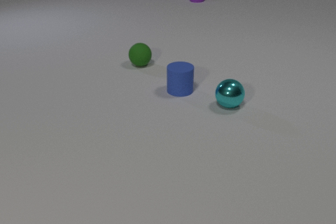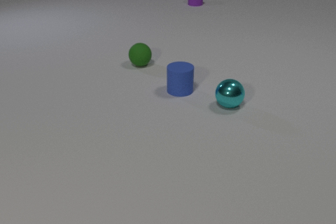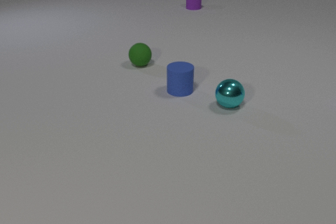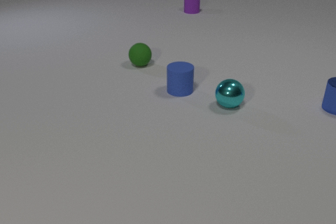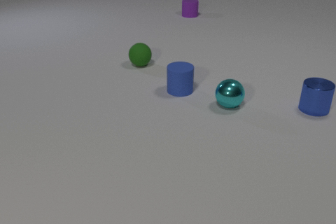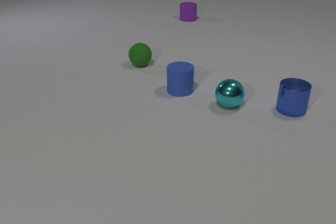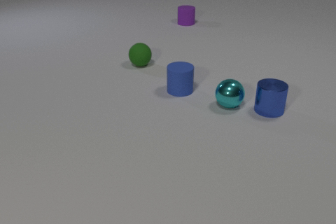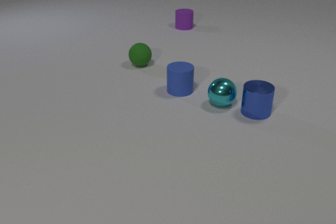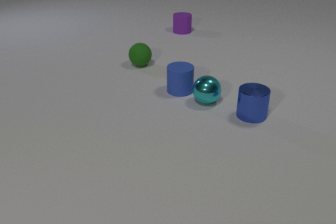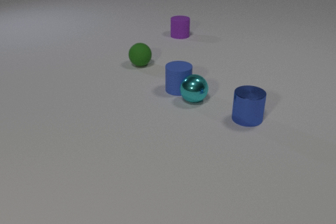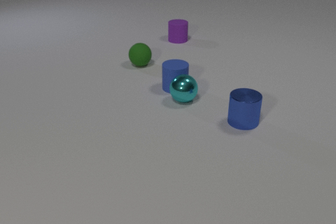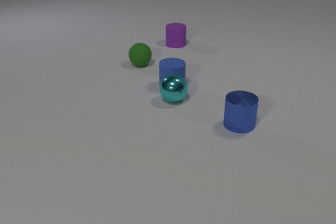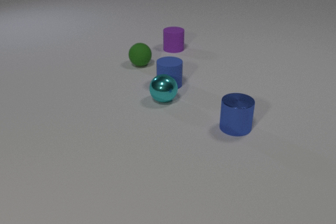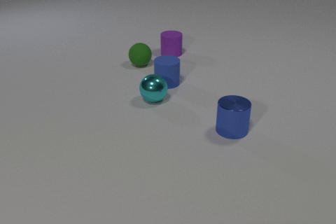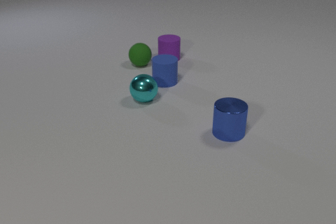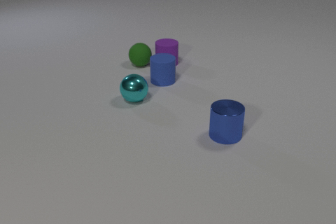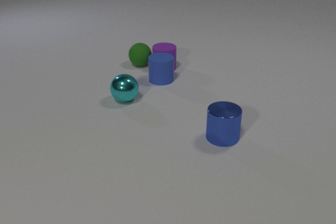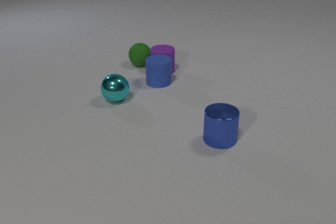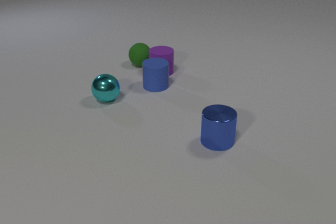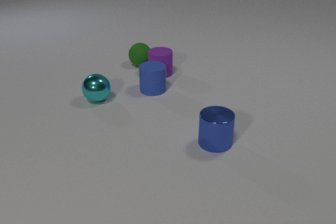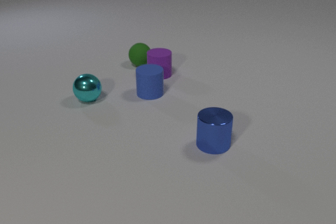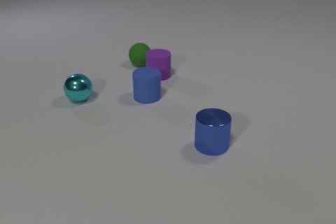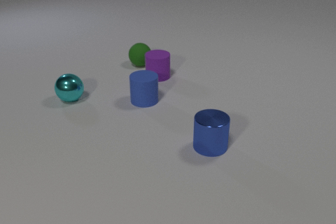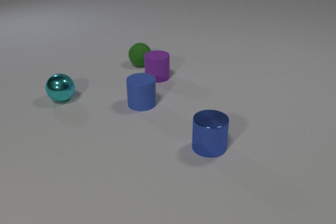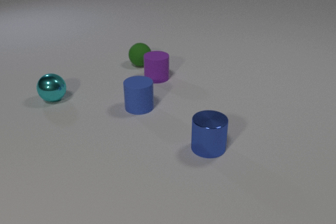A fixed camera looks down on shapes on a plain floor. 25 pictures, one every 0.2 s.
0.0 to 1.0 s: The blue metal cylinder comes in at the right edge, slides to the left and toward the camera. The purple rubber cylinder slides toward the camera.
1.0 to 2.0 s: The blue metal cylinder slides to the left and toward the camera. The cyan metal sphere rolls to the left. The blue rubber cylinder slides away from the camera. The purple rubber cylinder slides toward the camera. The blue metal cylinder and the cyan metal sphere collide. The cyan metal sphere and the blue rubber cylinder collide.
2.0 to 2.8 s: The blue metal cylinder slides toward the camera and to the left. The cyan metal sphere rolls to the left. The blue rubber cylinder slides away from the camera and to the left. The purple rubber cylinder slides toward the camera.
2.8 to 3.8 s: The blue metal cylinder slides toward the camera and to the left. The cyan metal sphere rolls to the left. The blue rubber cylinder slides toward the camera and to the left. The purple rubber cylinder slides toward the camera. The blue rubber cylinder and the purple rubber cylinder collide.
3.8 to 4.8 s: The blue metal cylinder slides toward the camera. The cyan metal sphere rolls to the left. The blue rubber cylinder slides toward the camera. The purple rubber cylinder slides toward the camera.
What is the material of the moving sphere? metal.
Are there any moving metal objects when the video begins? no.
What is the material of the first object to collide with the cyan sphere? metal.
